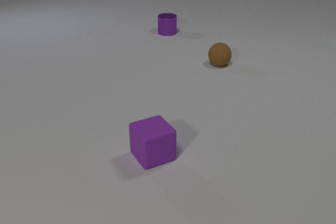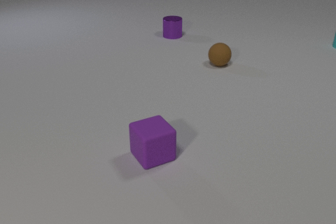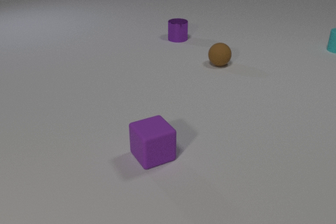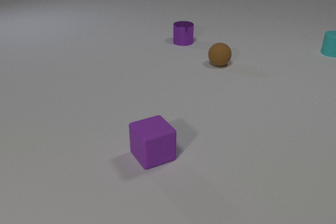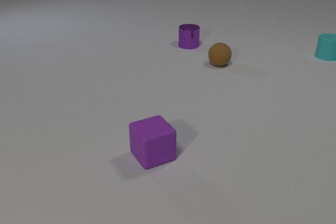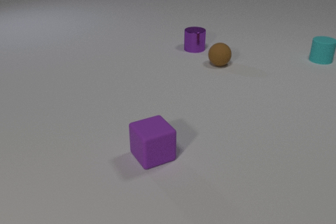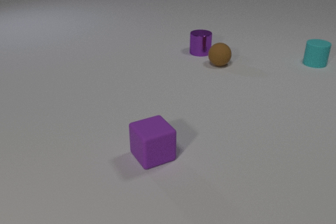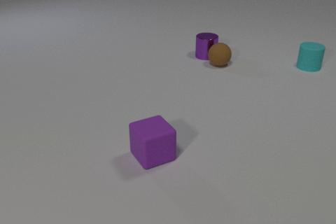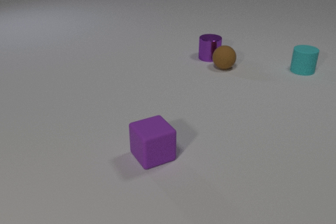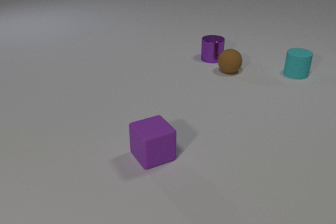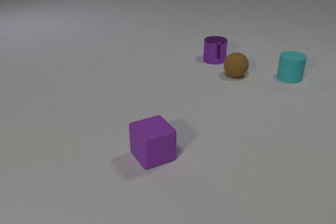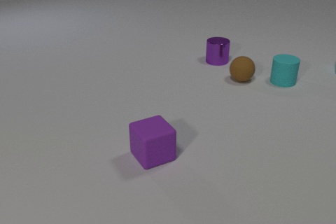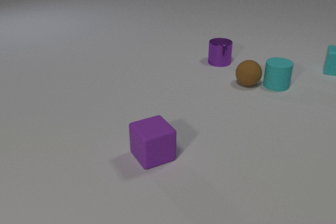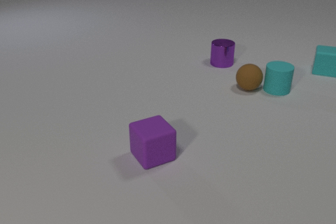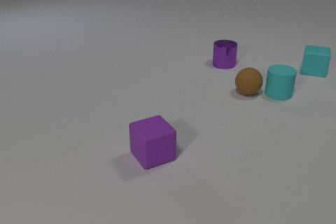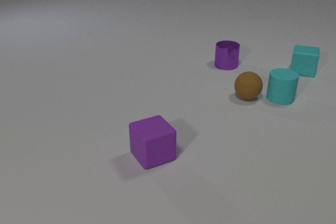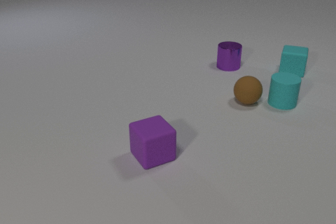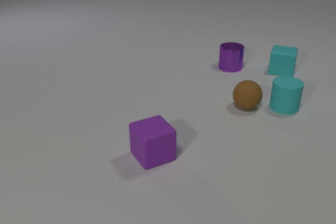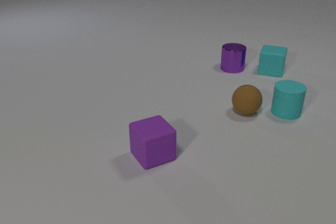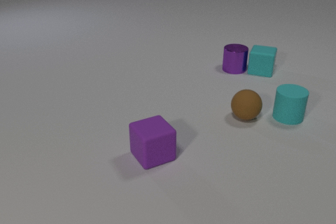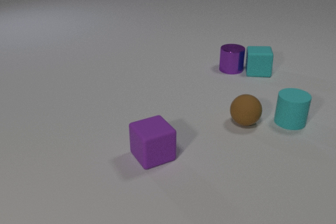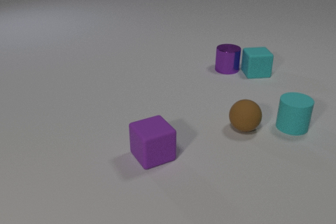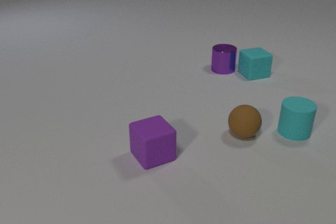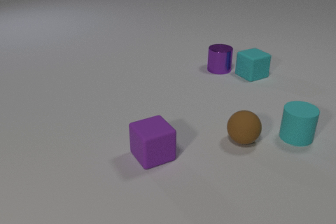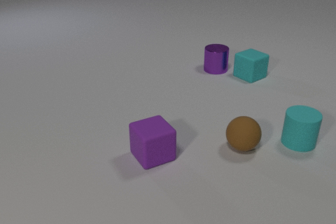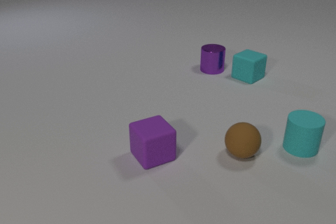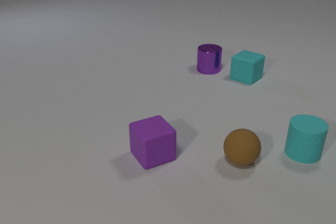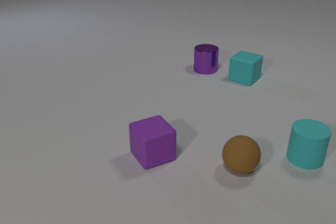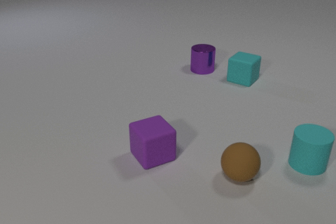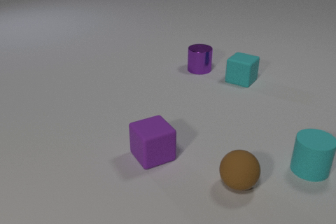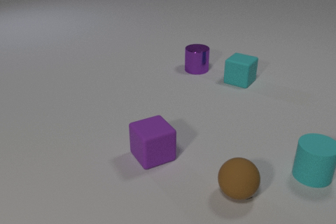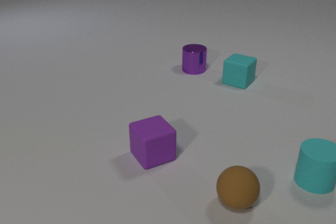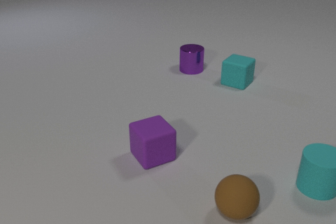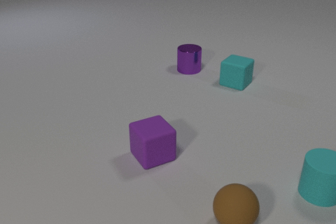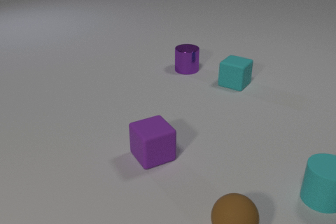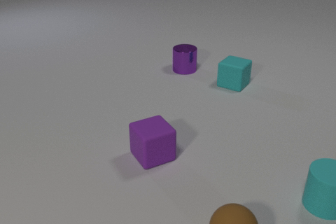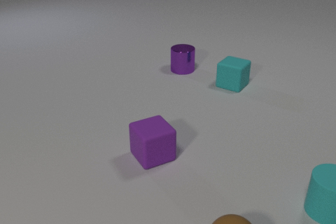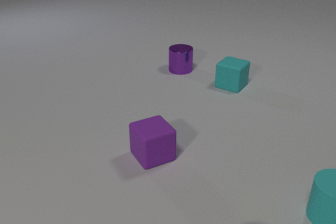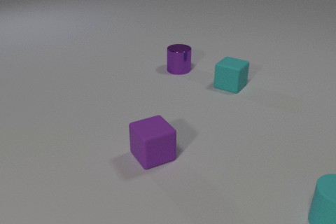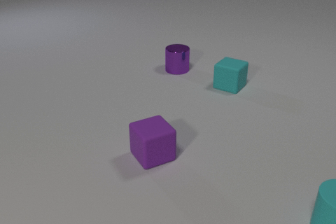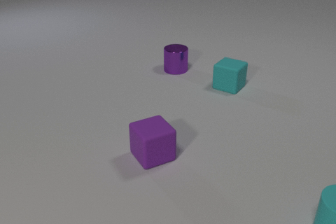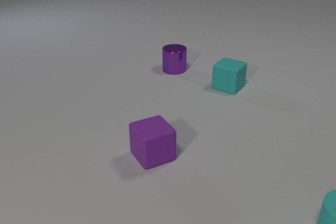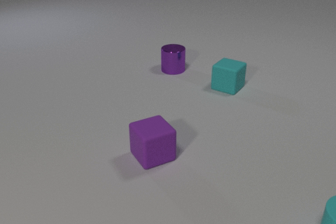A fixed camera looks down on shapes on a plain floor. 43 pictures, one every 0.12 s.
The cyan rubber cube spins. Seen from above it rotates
counterclockwise.
The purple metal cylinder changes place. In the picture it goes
toward the camera.
0.00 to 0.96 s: The purple metal cylinder slides toward the camera and to the right. The brown rubber sphere rolls toward the camera. The cyan rubber cylinder comes in at the right edge, slides toward the camera and to the left. The purple metal cylinder and the brown rubber sphere collide.
0.96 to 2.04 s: The purple metal cylinder slides toward the camera and to the right. The brown rubber sphere rolls toward the camera. The cyan rubber cylinder slides toward the camera. The cyan rubber cube comes in at the right edge, slides to the left. The brown rubber sphere and the cyan rubber cylinder collide.
2.04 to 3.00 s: The purple metal cylinder slides to the left and toward the camera. The brown rubber sphere rolls toward the camera. The cyan rubber cylinder slides toward the camera. The cyan rubber cube slides to the left and toward the camera, spins so that its near face slides to the right, counterclockwise seen from above. The purple metal cylinder and the cyan rubber cube collide.
3.00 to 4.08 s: The purple metal cylinder slides to the left. The brown rubber sphere rolls toward the camera. The cyan rubber cylinder slides toward the camera. The cyan rubber cube slides toward the camera and to the left.
4.08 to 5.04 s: The purple metal cylinder slides to the left. The brown rubber sphere rolls toward the camera, leaves at the bottom edge. The cyan rubber cylinder slides toward the camera. The cyan rubber cube slides toward the camera and to the left.
What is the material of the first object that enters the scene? rubber.
How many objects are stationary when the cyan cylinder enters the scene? 2.
What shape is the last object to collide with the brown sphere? cylinder.
